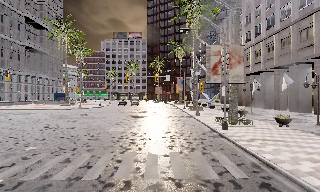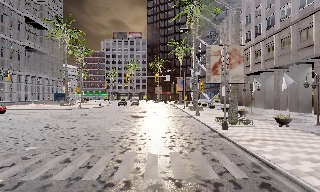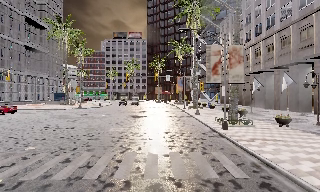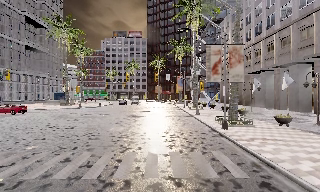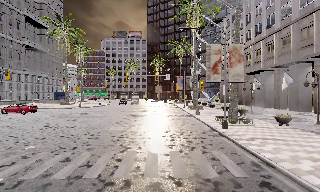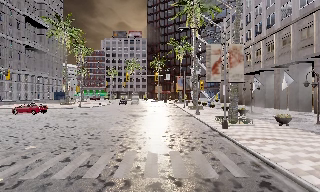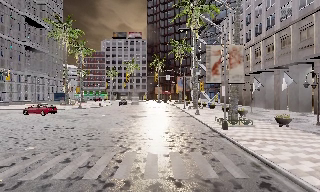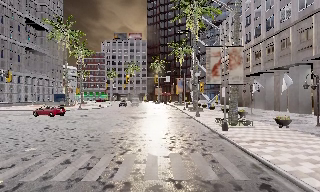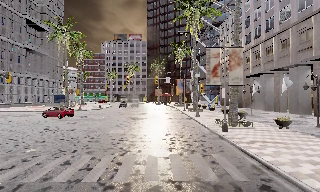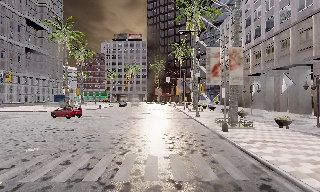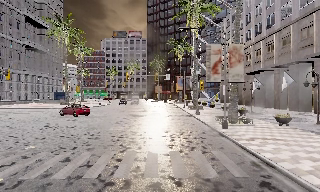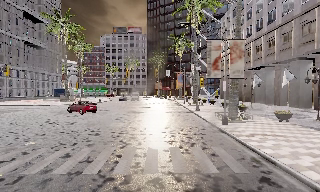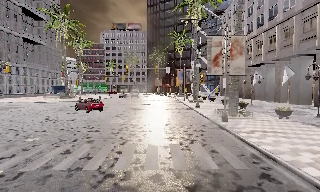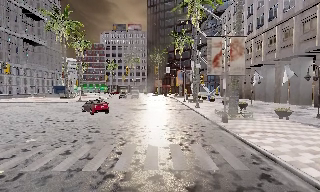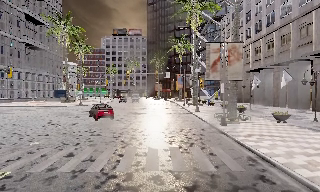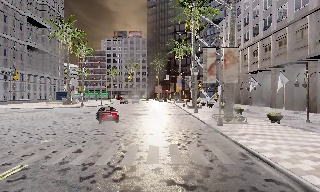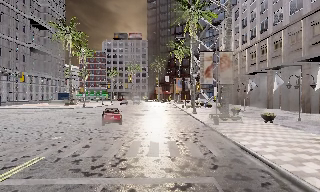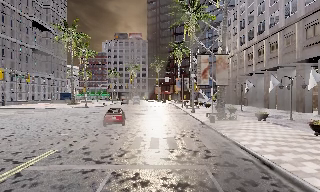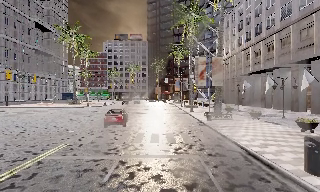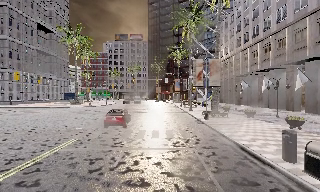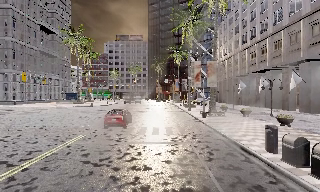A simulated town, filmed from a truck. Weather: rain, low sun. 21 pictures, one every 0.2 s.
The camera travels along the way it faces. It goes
backward.
0.0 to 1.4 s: The camera keeps its place and its aim.
1.4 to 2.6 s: The camera shifts only a little, or ends up much as it began.
2.6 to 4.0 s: The camera travels backward, about 6 m, so what stands in front gets smaller. It gains speed.
The film runs backward here.
